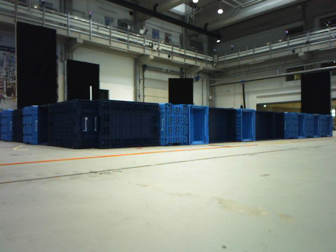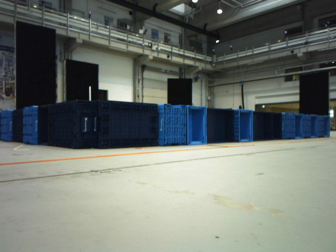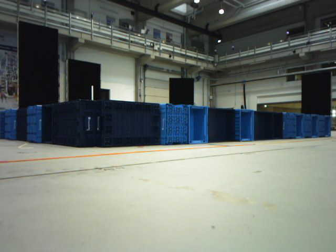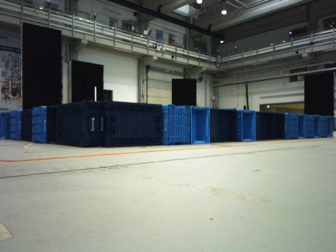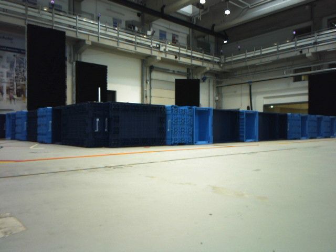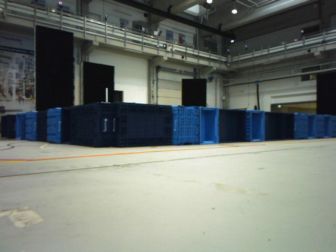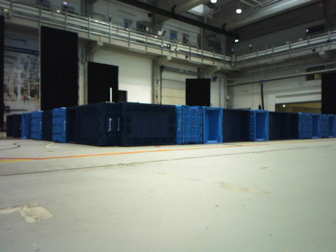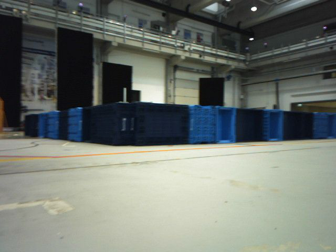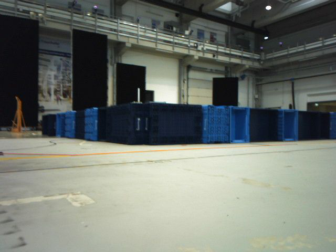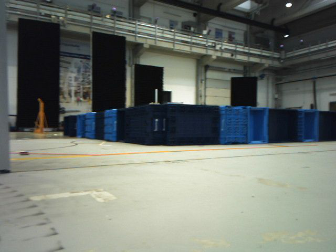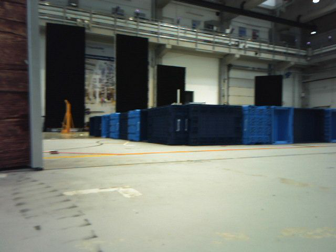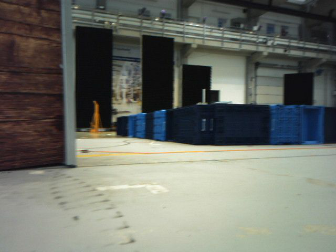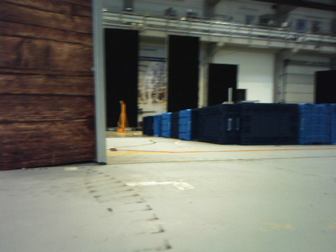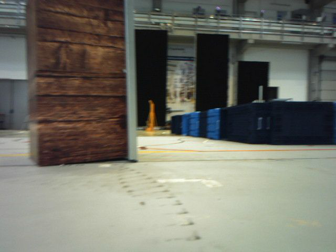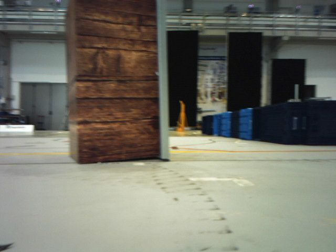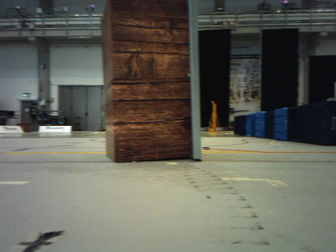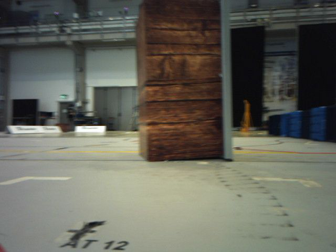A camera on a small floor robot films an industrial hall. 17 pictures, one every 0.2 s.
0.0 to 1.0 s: The camera travels backward, about 0.2 m, so what stands in front gets smaller.
1.0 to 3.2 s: The scene slides to the right, as the camera pans about 50 degrees to its left. It travels backward, about 0.4 m.
The film runs backward here.
